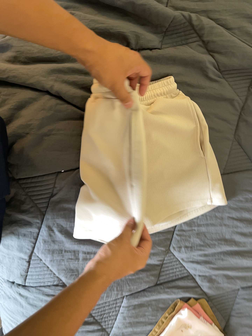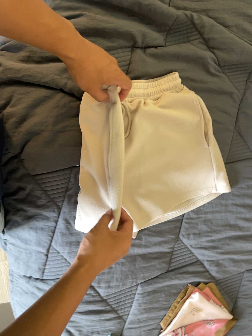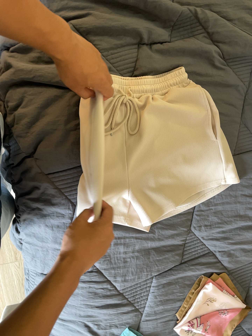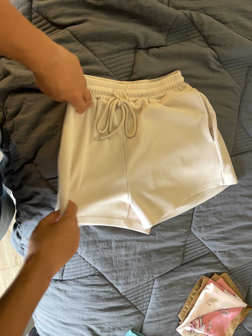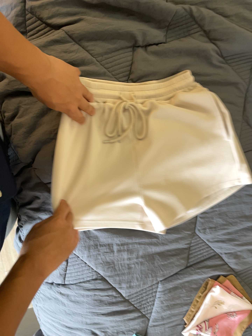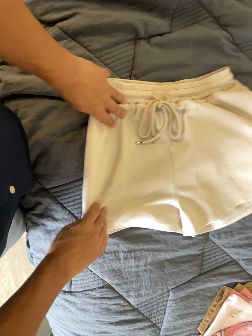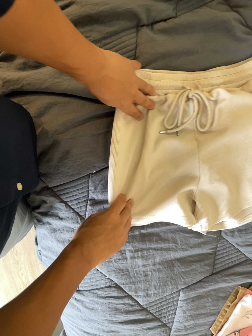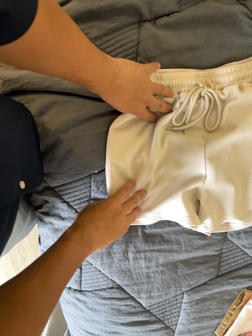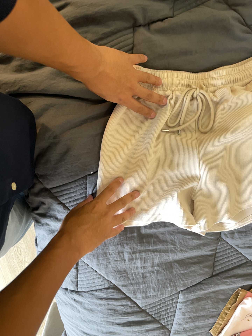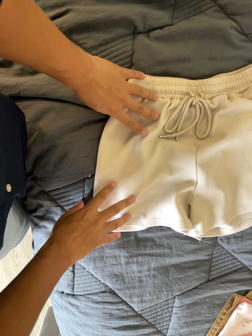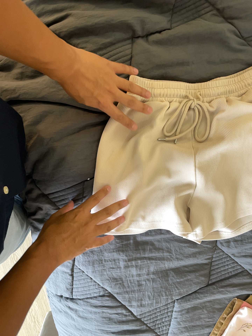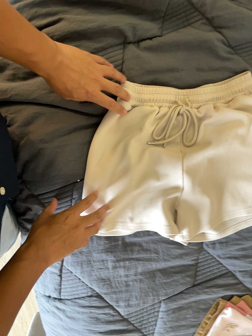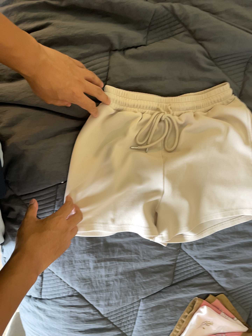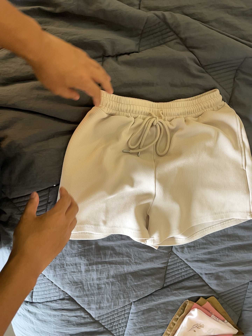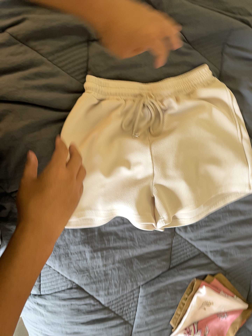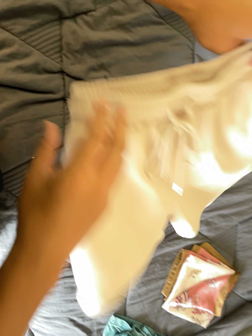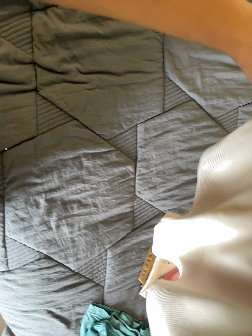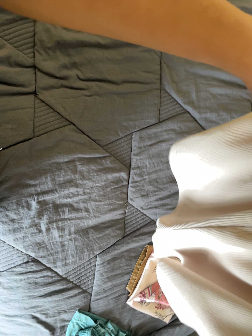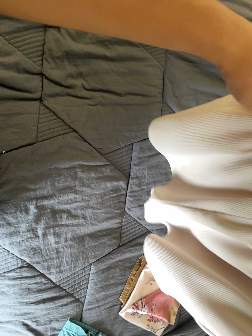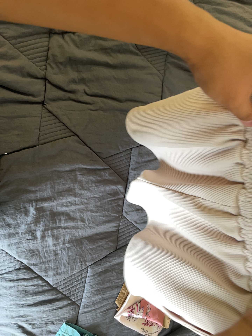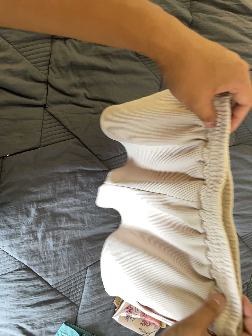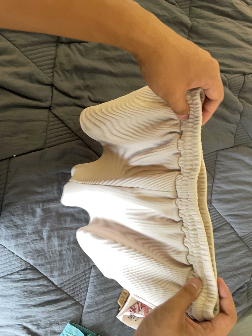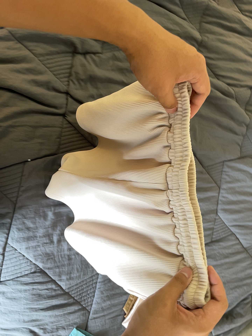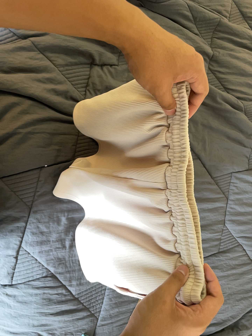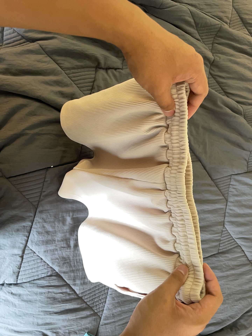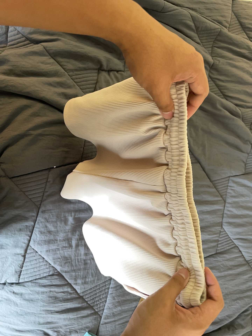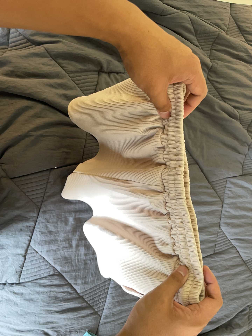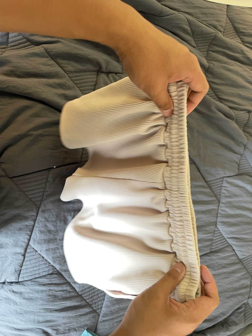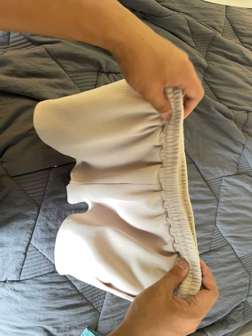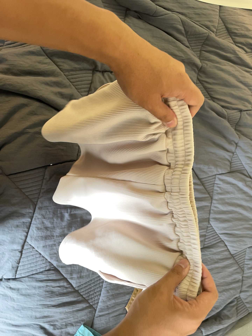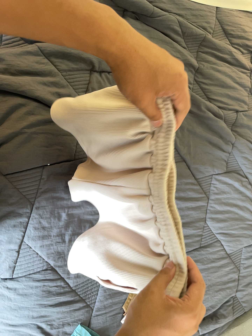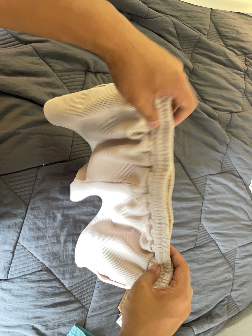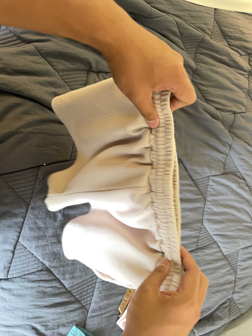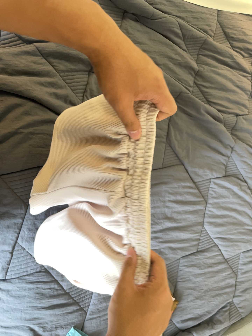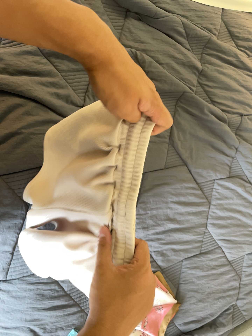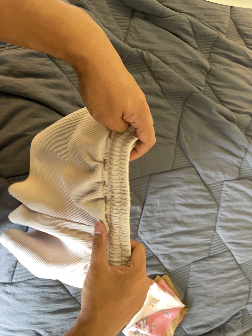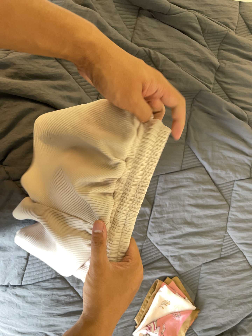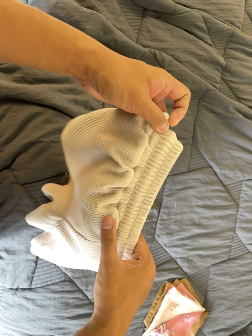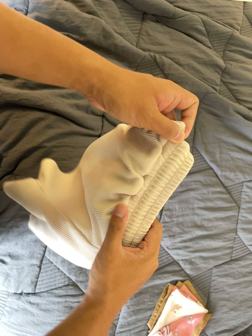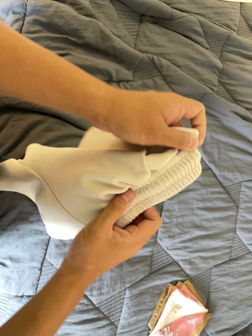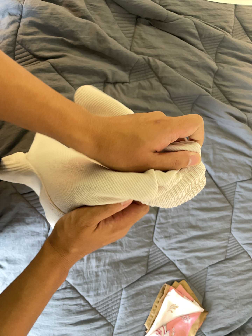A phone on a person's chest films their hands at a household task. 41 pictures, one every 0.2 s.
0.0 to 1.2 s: The camera rolls about its line of sight by about 10 degrees, and the scene rotates counterclockwise.
1.2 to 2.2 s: The camera shifts only a little, or ends up much as it began.
2.2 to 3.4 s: The scene slides to the left, as the camera pans about 15 degrees to its right. It travels toward the bottom of its view and backward, about 12 cm, so close, fixed things drift upward.
3.4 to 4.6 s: The camera travels to its left and backward, about 16 cm. Its aim tips toward the top of its view by about 10 degrees, and the scene shifts downward.
4.6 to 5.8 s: The camera travels to its left and backward, about 8 cm.
5.8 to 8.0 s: The camera shifts only a little, or ends up much as it began.
The film runs backward here.
